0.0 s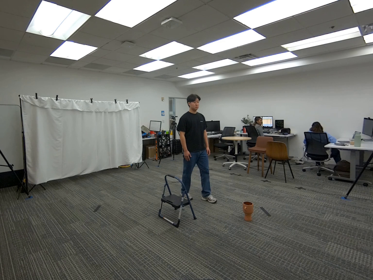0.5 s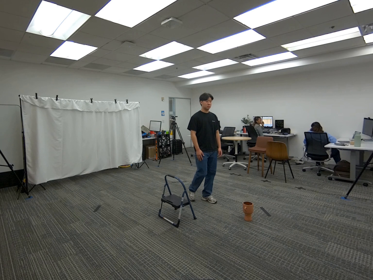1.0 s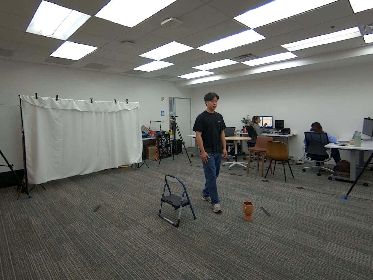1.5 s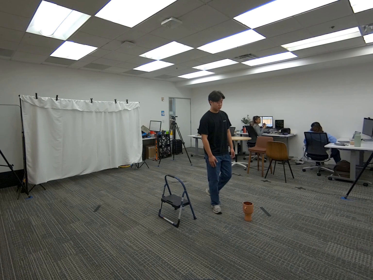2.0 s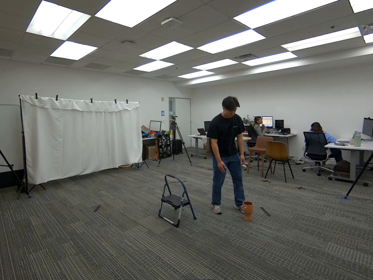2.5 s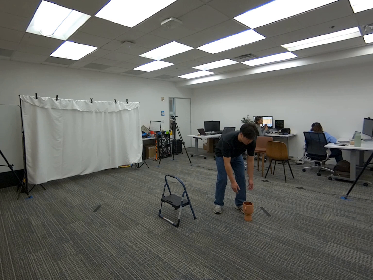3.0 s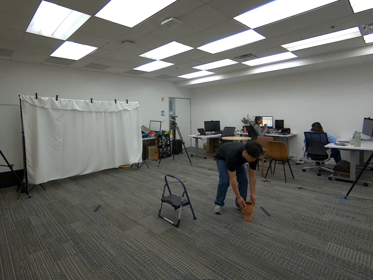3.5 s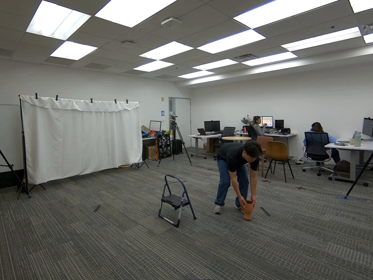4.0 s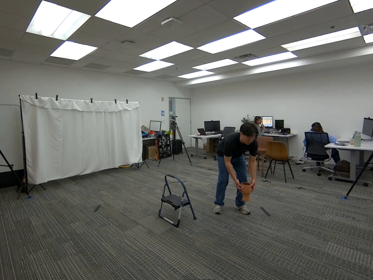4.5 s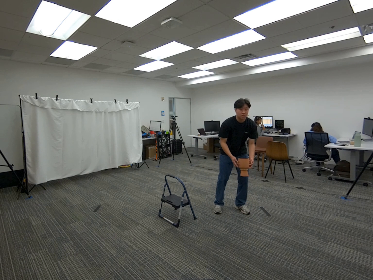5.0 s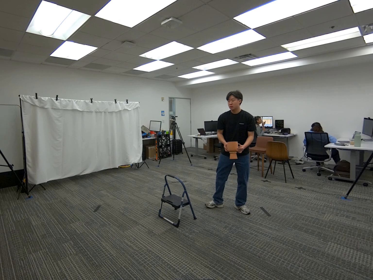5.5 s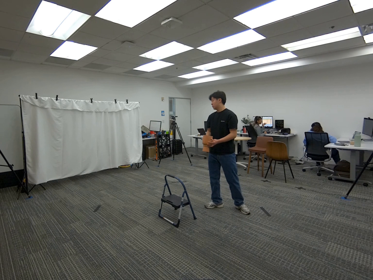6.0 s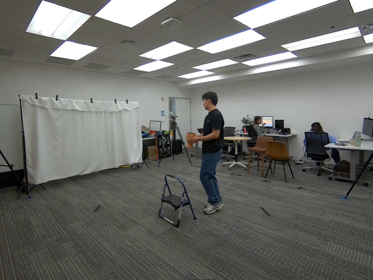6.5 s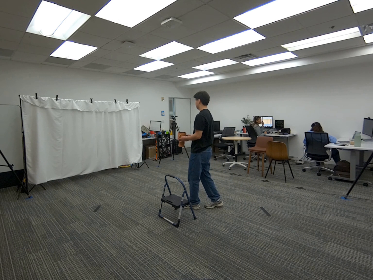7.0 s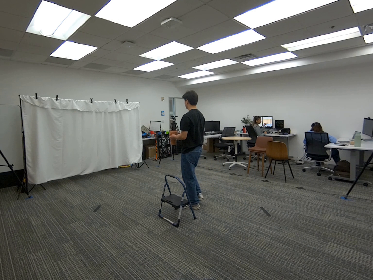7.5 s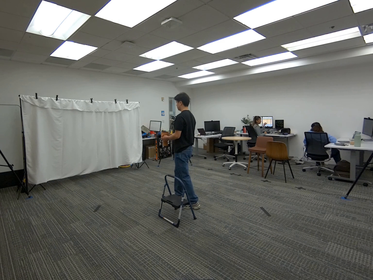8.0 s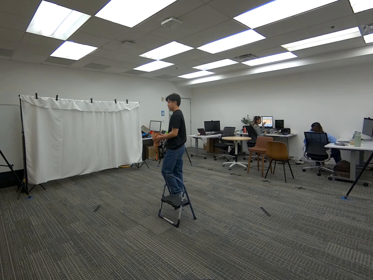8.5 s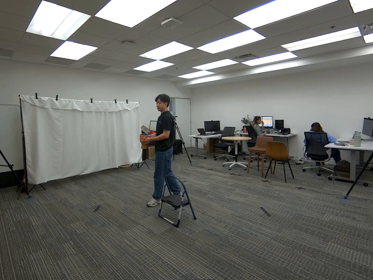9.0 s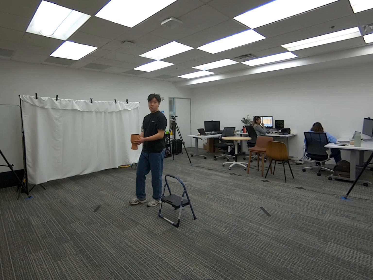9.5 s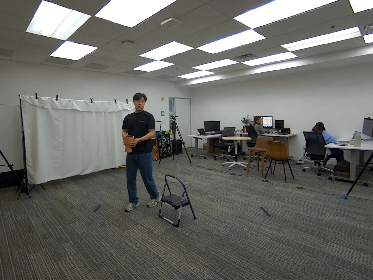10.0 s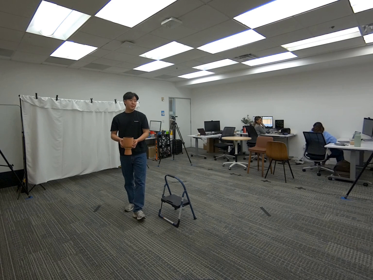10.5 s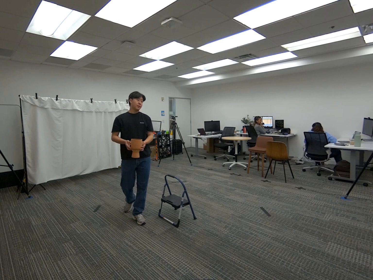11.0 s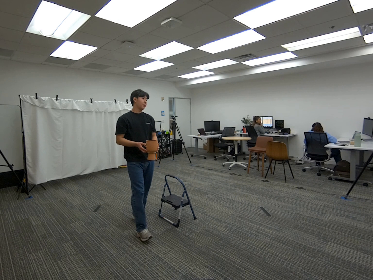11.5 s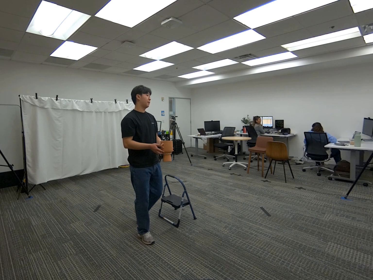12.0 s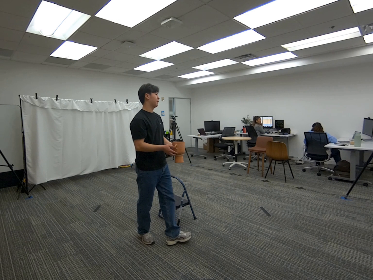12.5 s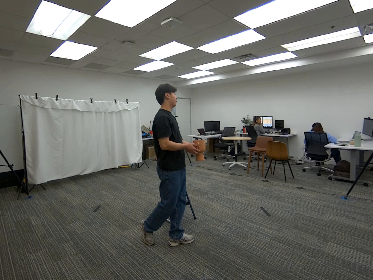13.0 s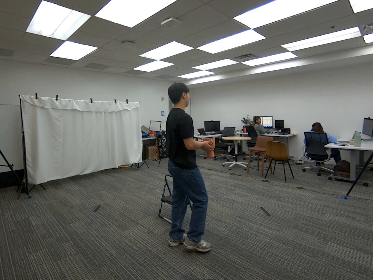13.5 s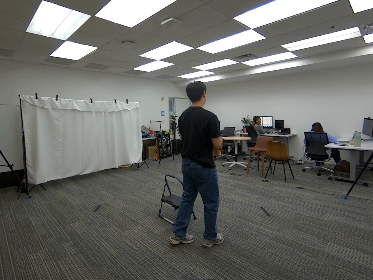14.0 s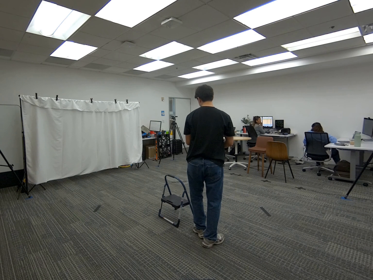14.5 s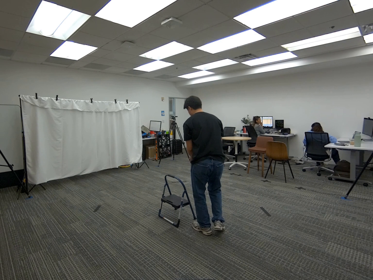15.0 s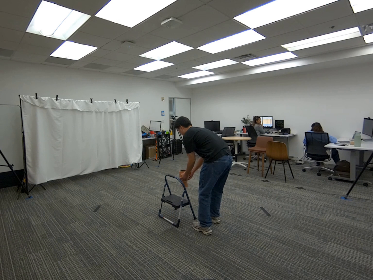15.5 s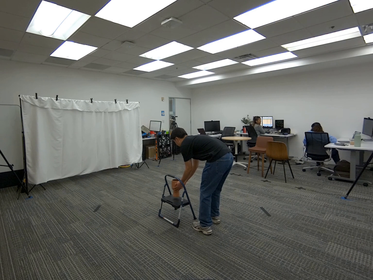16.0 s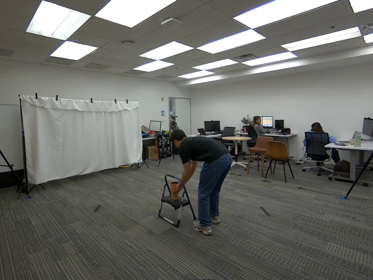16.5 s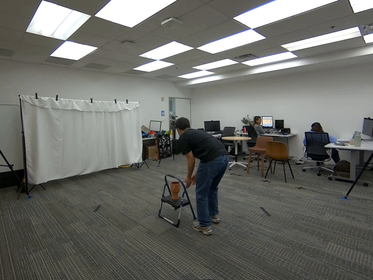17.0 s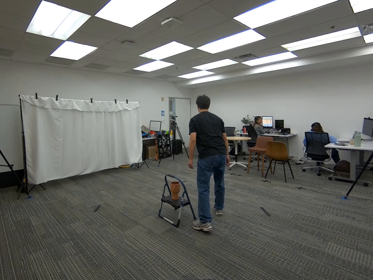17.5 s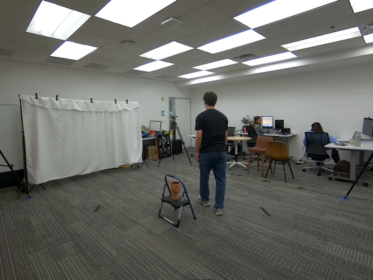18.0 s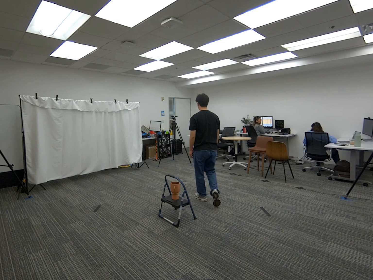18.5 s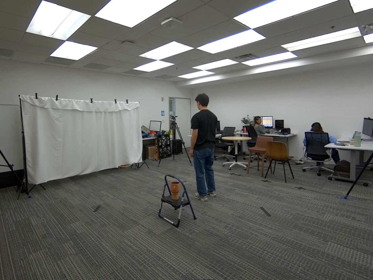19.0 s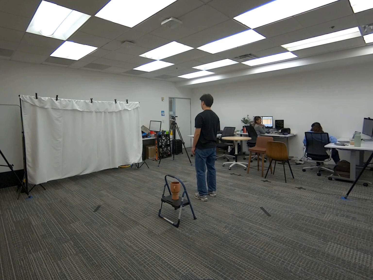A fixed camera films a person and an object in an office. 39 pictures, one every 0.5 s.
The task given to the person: Walk over to the ceramic vase on the ground and using both hands pick up the ceramic vase. Walk within the bounding area and place the ceramic vase on the step ladder.
